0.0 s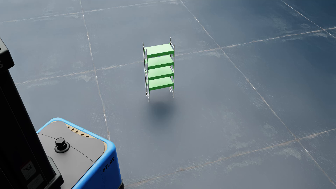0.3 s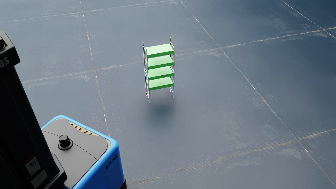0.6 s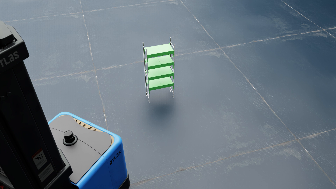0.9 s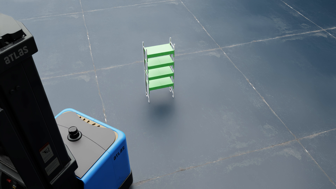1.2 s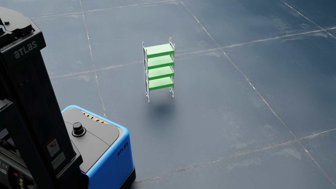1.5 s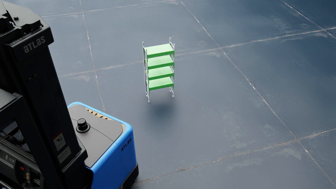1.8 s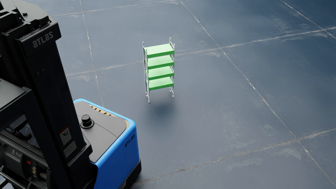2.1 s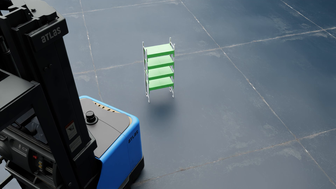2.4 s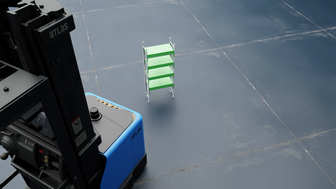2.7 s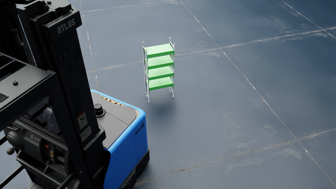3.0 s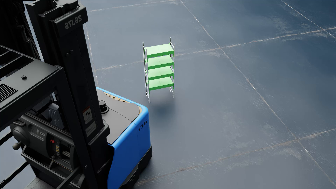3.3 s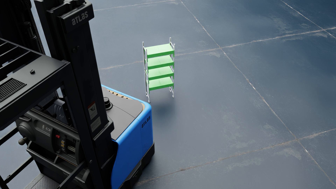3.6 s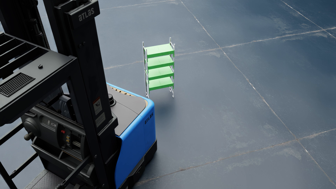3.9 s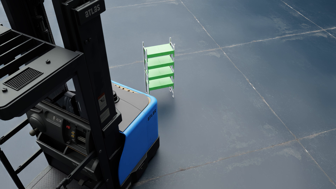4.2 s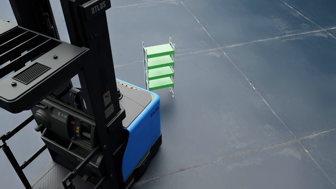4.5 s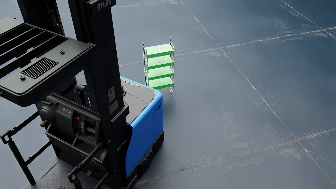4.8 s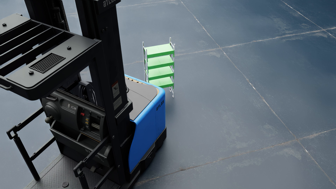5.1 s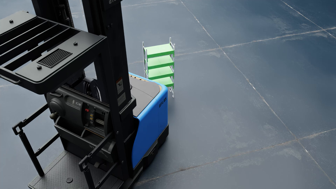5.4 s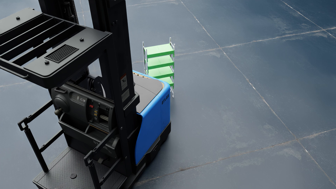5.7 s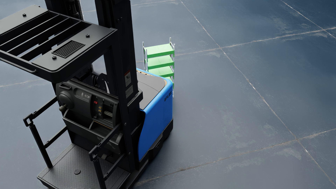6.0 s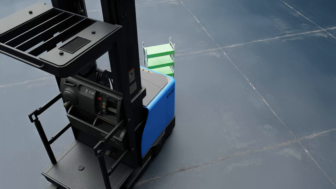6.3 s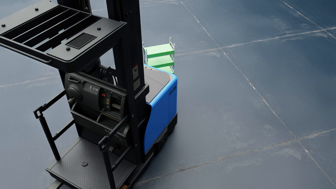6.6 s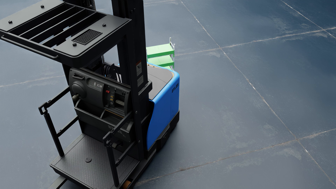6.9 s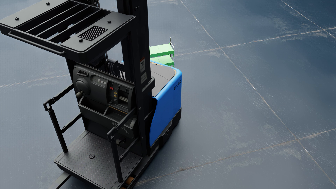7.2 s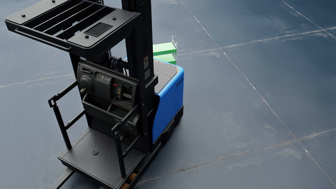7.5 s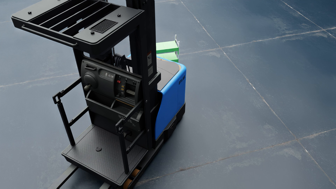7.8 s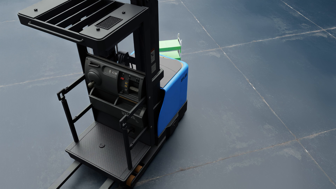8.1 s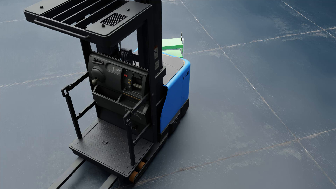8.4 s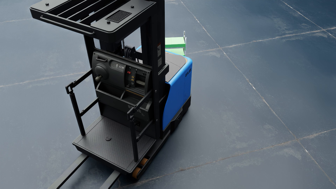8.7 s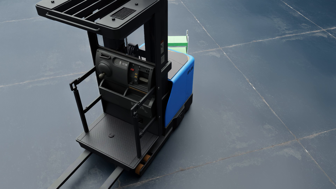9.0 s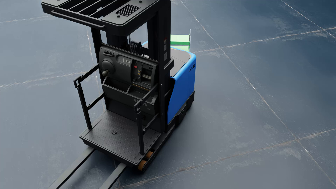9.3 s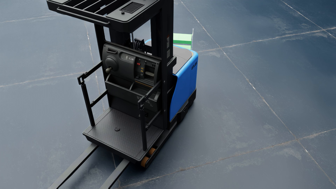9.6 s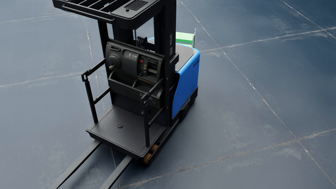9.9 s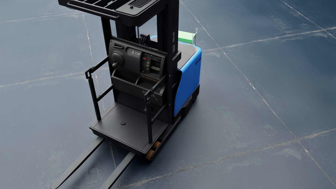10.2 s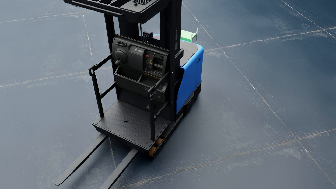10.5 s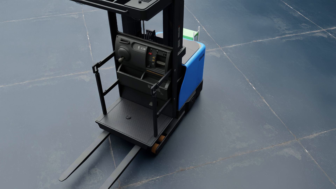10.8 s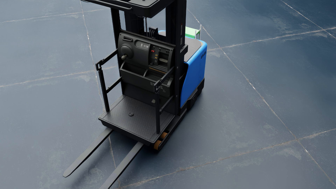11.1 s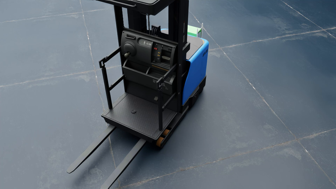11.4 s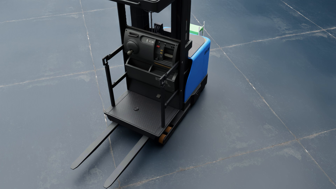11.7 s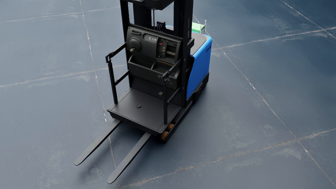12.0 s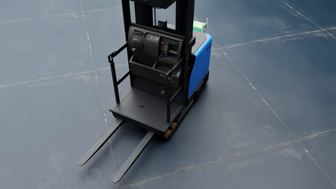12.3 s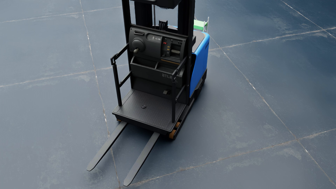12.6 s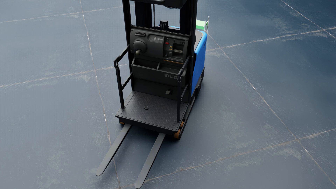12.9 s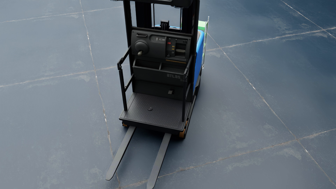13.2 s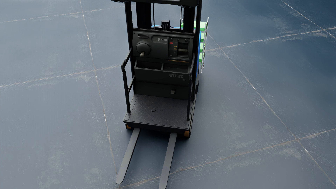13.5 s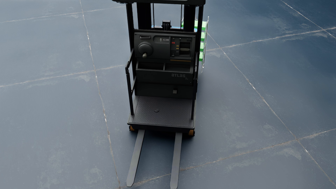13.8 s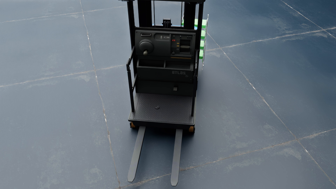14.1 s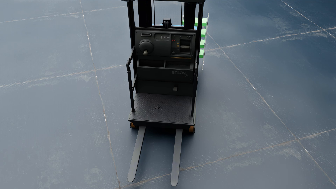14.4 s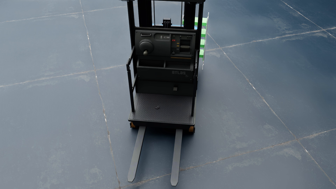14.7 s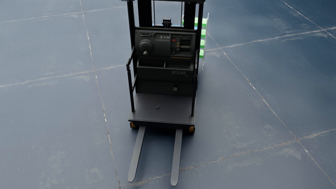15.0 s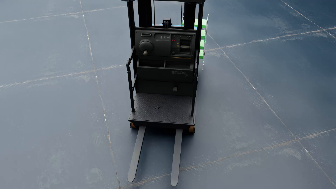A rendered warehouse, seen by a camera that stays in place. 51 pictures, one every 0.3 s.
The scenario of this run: A forklift runs into an object in its way.
